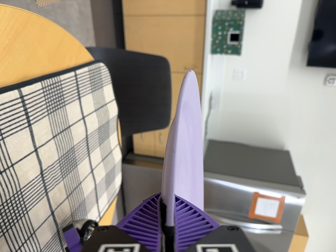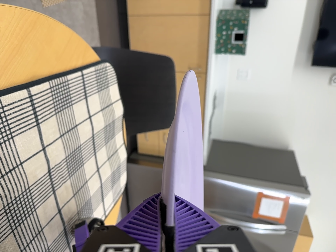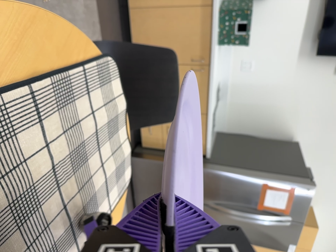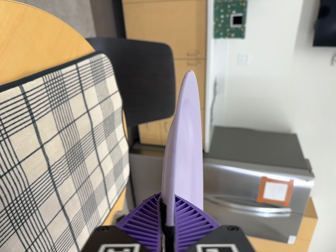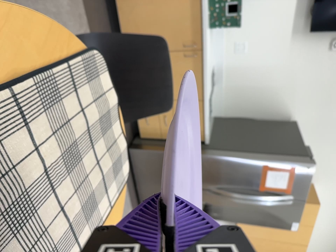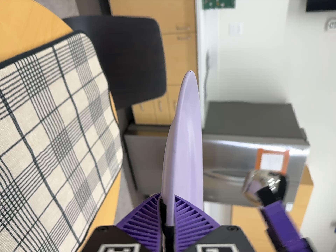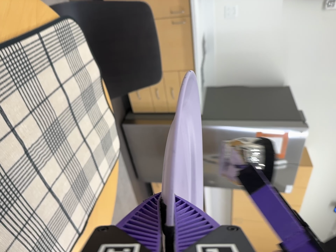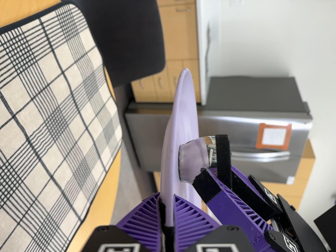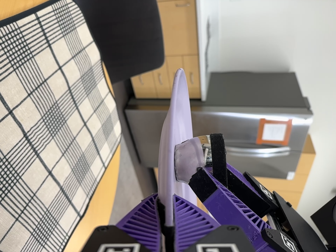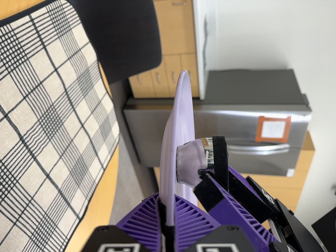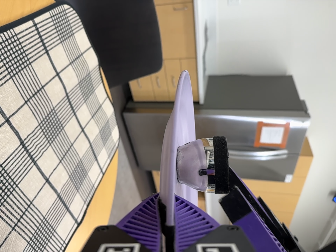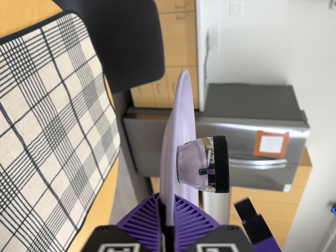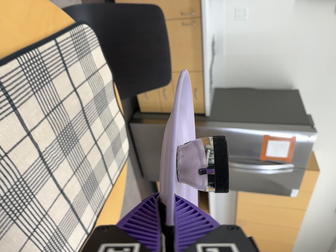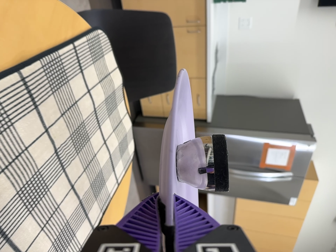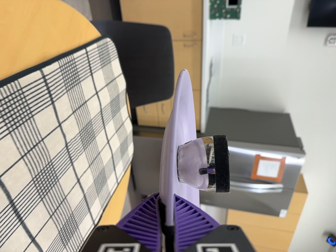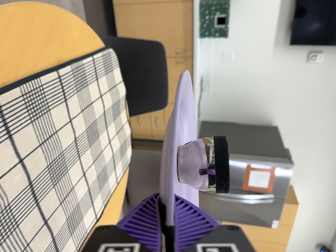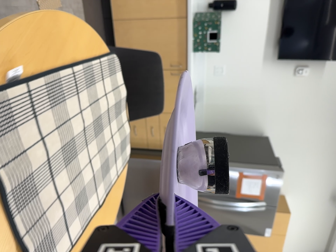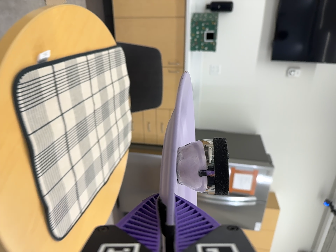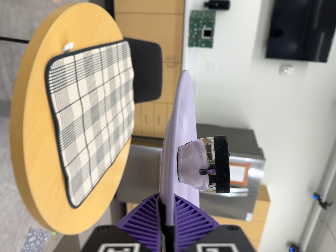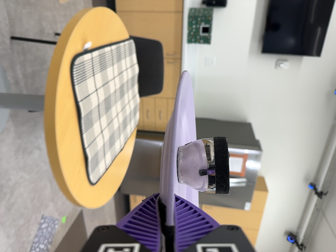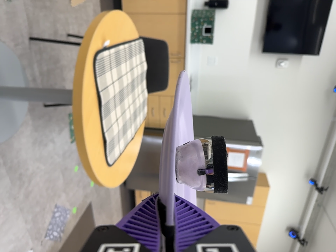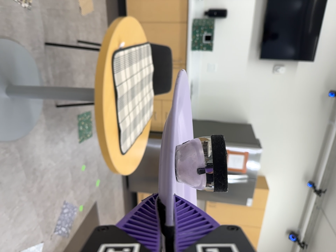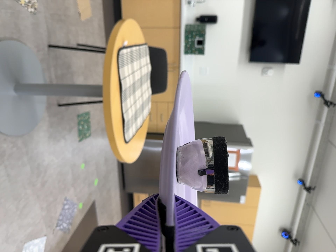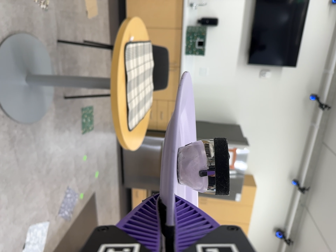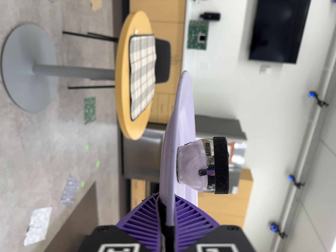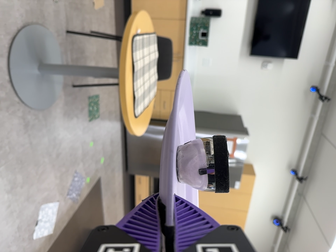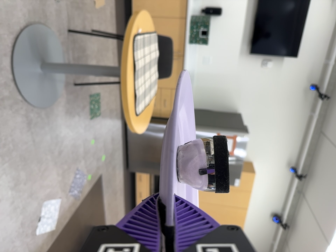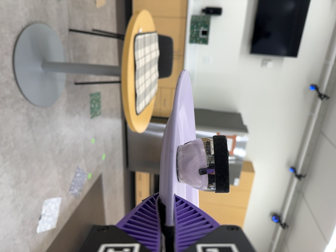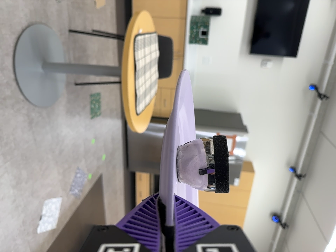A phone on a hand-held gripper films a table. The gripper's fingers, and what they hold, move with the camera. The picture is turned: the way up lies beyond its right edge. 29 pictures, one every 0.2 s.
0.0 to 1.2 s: The camera travels forward, about 5 cm, so what stands in front looms larger. Its aim tips toward the bottom of its view by about 10 degrees, and the scene shifts upward. It rolls about its line of sight by about 10 degrees, and the scene rotates counterclockwise.
1.2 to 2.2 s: The camera shifts only a little, or ends up much as it began.
2.2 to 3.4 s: The camera travels backward and toward the bottom of its view, about 40 cm, so what stands in front gets smaller. Its aim tips toward the top of its view by about 15 degrees.
3.4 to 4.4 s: The camera travels backward and toward the bottom of its view, about 60 cm, so what stands in front gets smaller.
4.4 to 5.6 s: The camera travels backward, about 26 cm, so what stands in front gets smaller.
The film runs backward here.
